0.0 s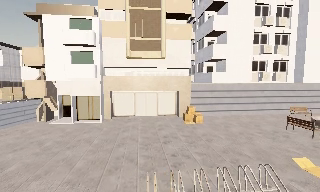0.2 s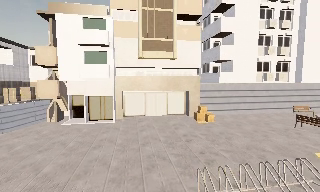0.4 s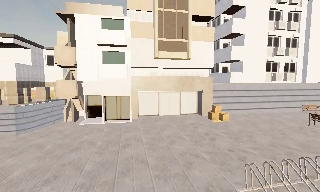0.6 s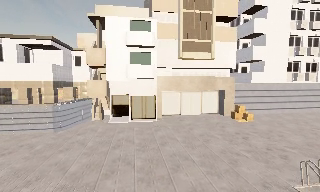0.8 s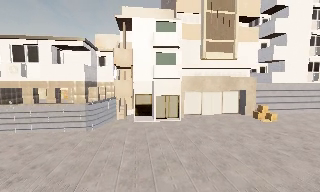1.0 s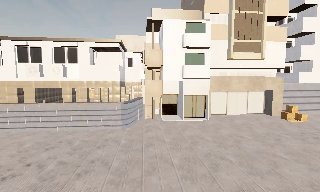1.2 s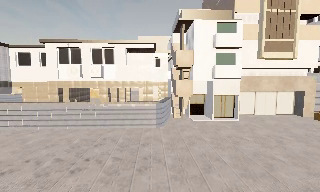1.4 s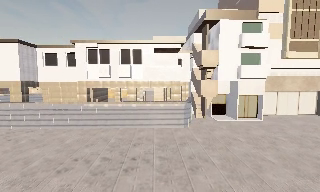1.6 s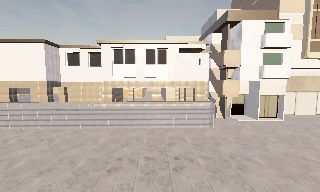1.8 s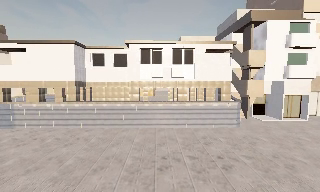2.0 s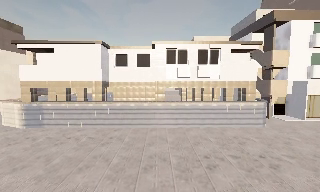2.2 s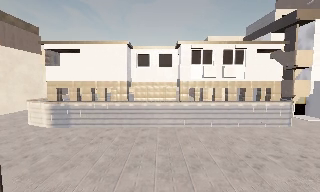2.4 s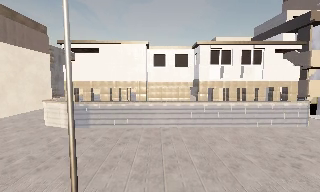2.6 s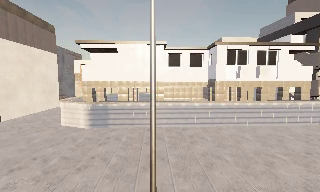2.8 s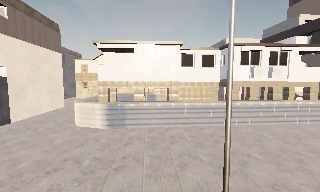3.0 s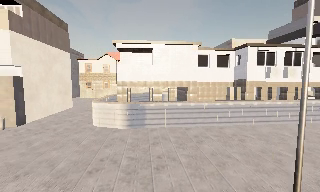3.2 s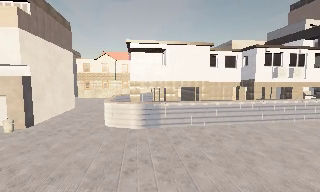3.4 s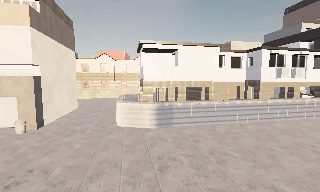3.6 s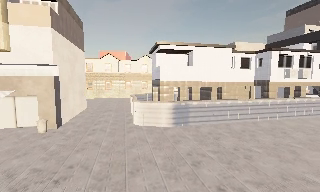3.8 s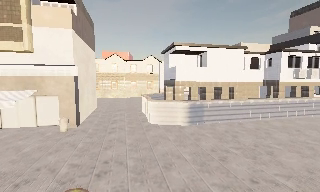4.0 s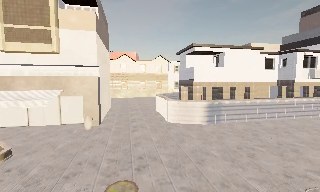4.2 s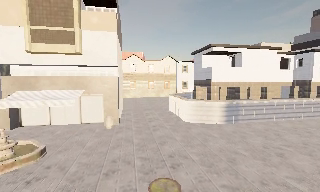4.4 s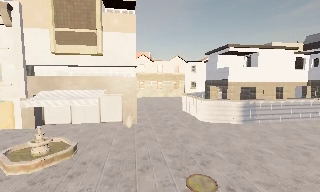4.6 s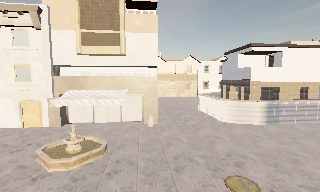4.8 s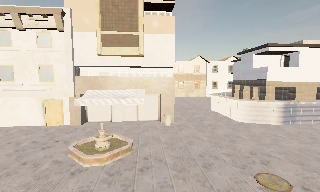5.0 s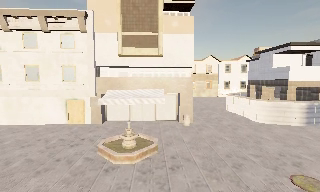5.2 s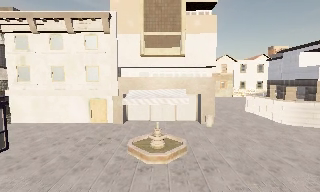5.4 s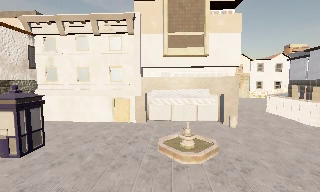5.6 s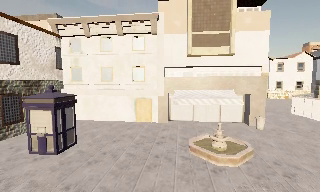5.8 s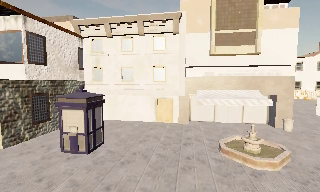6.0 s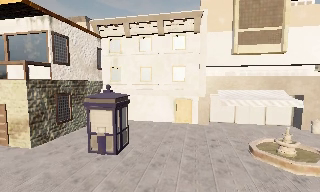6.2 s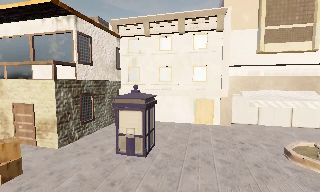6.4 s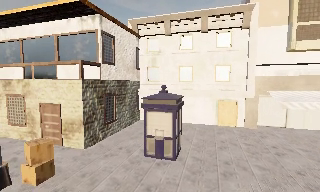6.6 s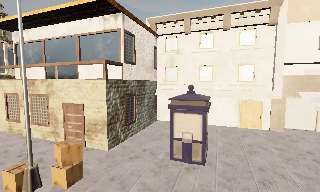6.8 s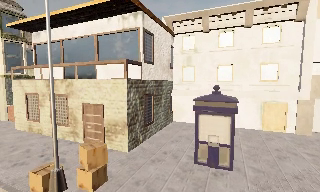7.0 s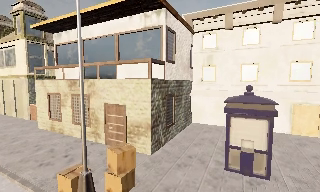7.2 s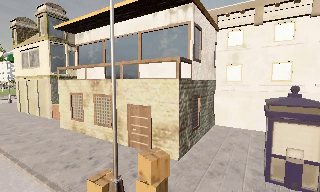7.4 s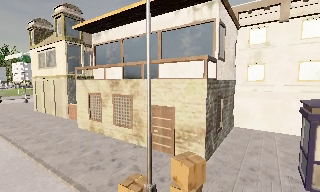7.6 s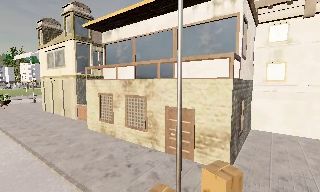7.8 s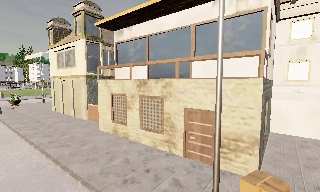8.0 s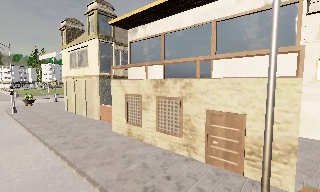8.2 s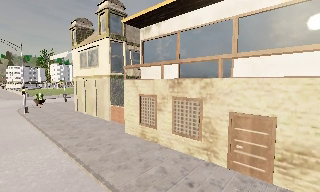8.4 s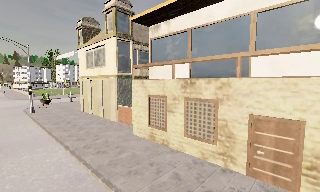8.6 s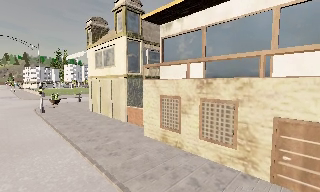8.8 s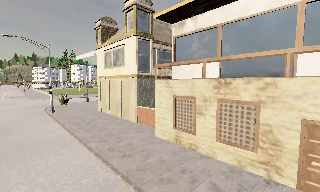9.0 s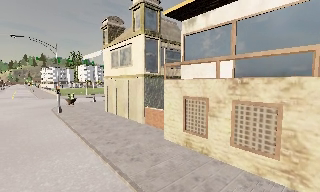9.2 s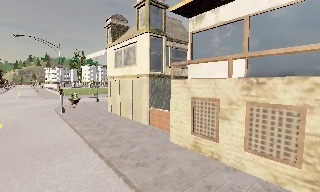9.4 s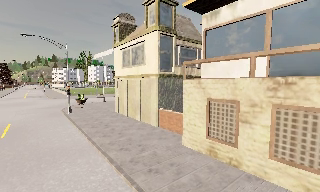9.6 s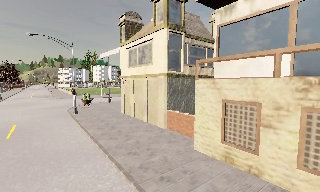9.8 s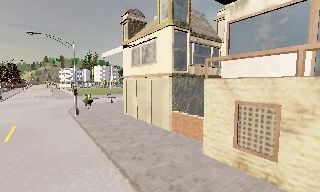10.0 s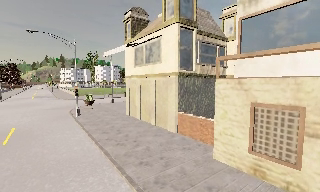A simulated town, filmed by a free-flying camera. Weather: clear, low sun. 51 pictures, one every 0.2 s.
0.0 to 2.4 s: The camera travels to its left, about 20 m, so close, fixed things drift to the right.
2.4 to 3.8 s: The camera pans to its right, which is clockwise from overhead, by about 10 degrees. It travels to its left, about 11 m, so close, fixed things drift to the right.
3.8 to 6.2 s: The camera swings to its left by about 25 degrees, and the scene slides to the right. It travels to its left, about 13 m, so close, fixed things drift to the right.
6.2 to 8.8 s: The camera pans to its left, which is counterclockwise from overhead, by about 35 degrees. It travels to its left and forward, about 9 m, so close, fixed things drift to the right.
8.8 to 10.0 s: The camera travels forward and to its left, about 3 m, so what stands in front looms larger.
The film runs forward here.
